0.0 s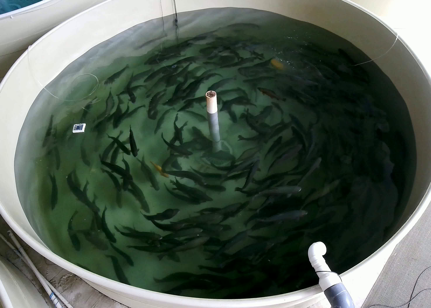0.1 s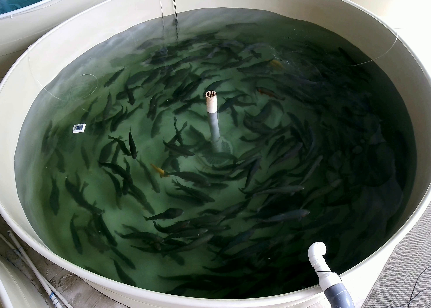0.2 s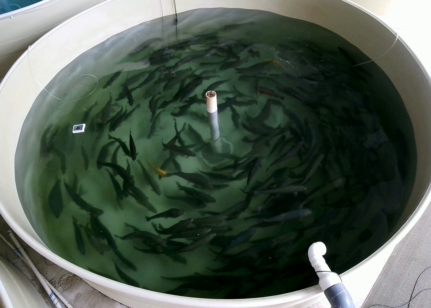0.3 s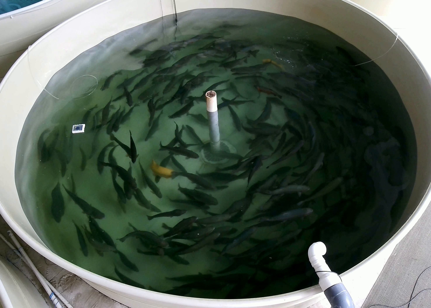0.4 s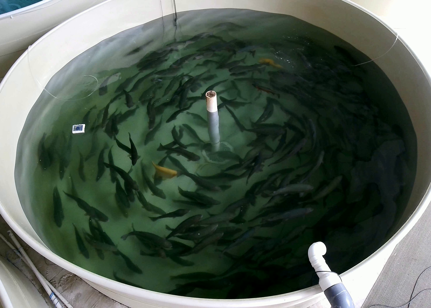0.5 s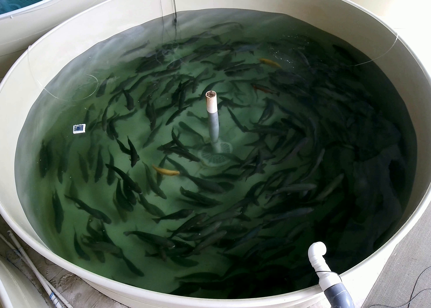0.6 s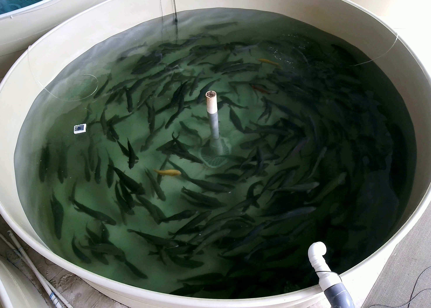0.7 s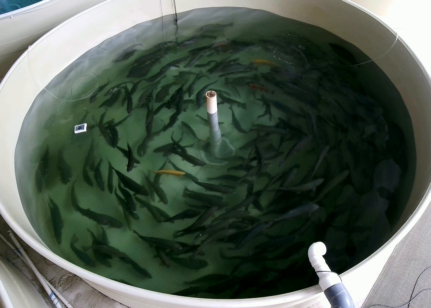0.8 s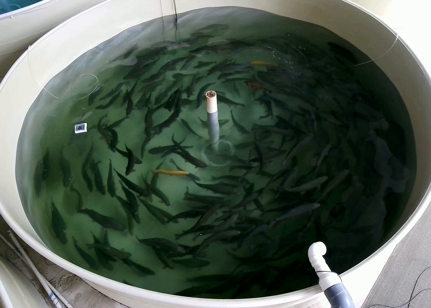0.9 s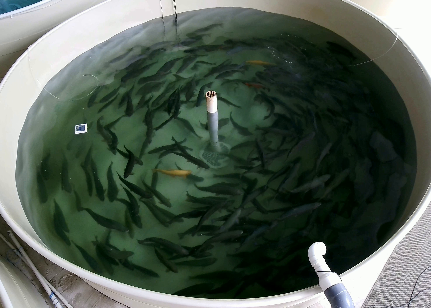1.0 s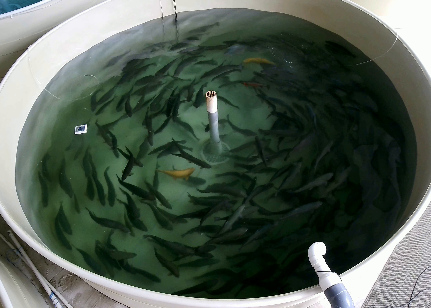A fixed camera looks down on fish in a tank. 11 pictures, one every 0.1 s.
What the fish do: Normal cruising.
